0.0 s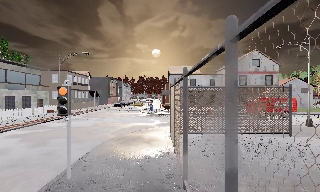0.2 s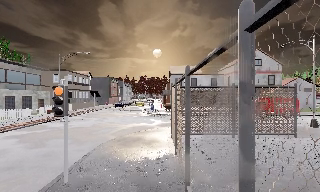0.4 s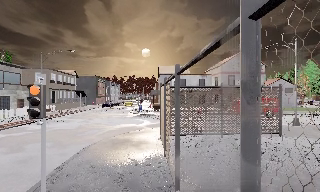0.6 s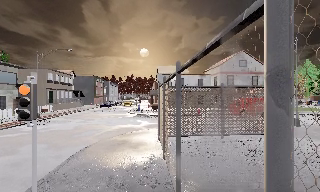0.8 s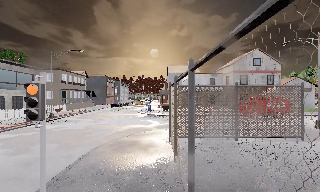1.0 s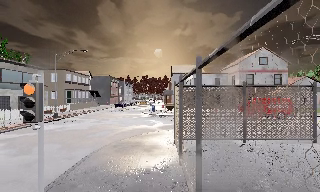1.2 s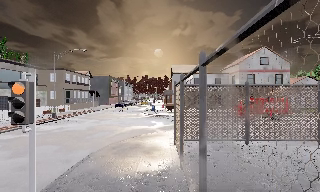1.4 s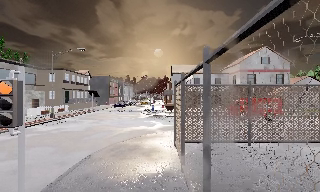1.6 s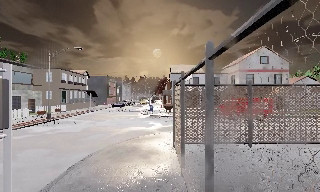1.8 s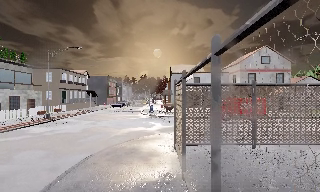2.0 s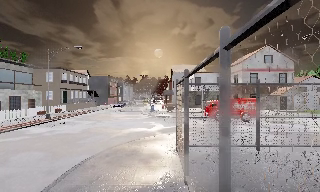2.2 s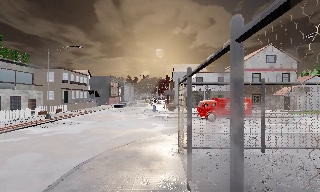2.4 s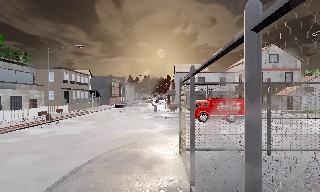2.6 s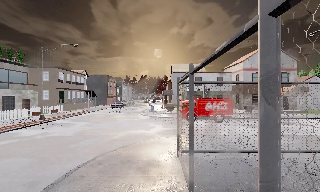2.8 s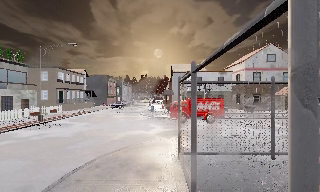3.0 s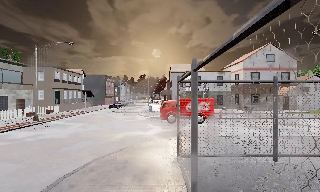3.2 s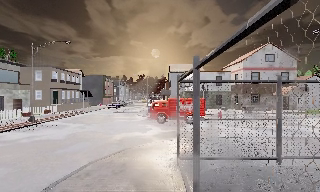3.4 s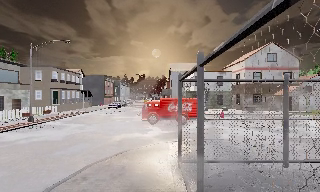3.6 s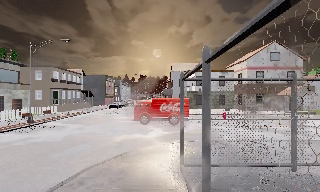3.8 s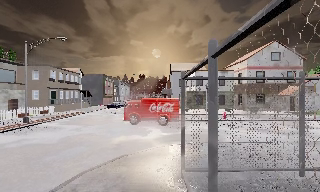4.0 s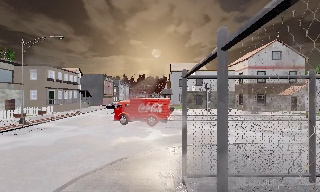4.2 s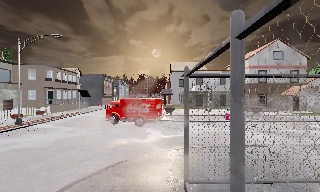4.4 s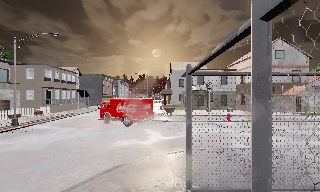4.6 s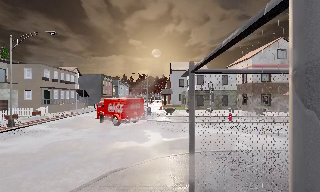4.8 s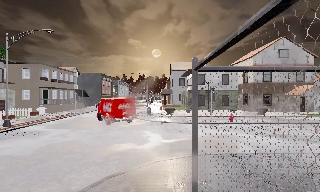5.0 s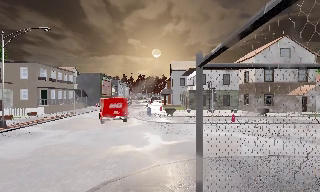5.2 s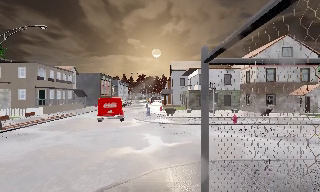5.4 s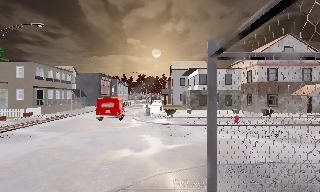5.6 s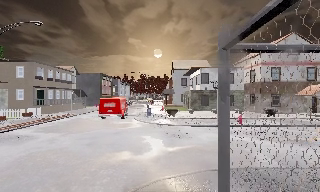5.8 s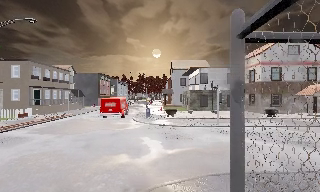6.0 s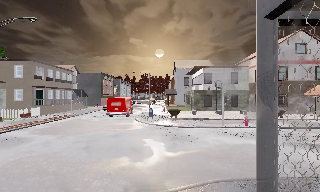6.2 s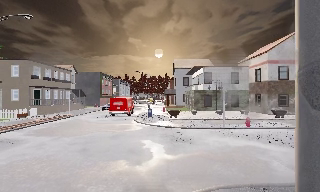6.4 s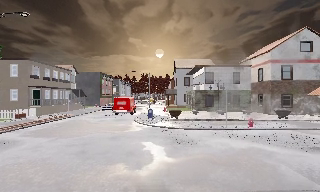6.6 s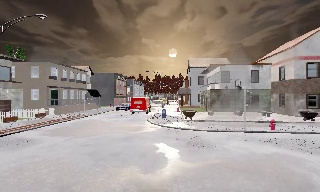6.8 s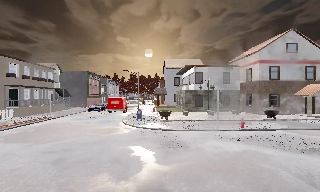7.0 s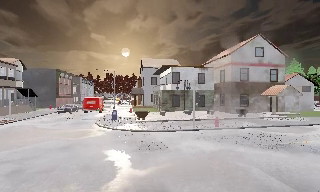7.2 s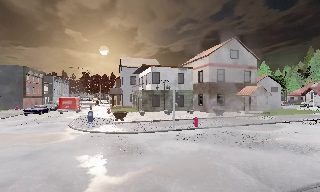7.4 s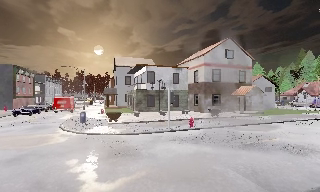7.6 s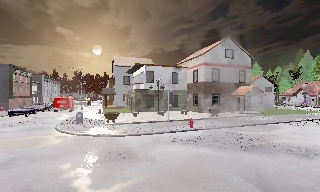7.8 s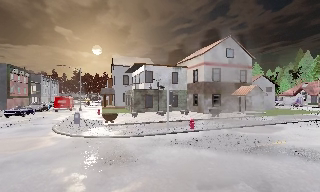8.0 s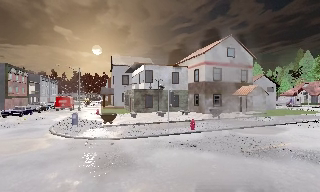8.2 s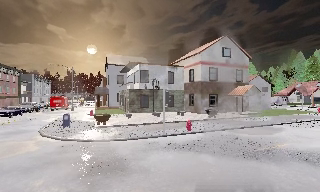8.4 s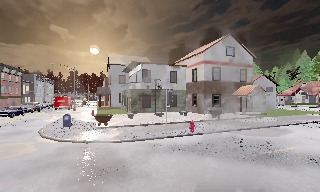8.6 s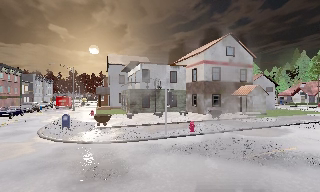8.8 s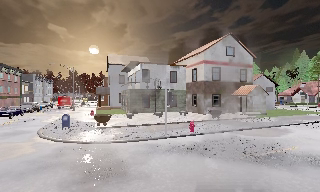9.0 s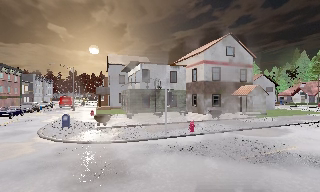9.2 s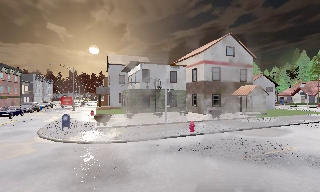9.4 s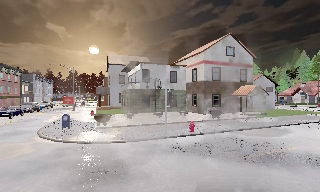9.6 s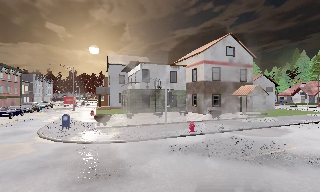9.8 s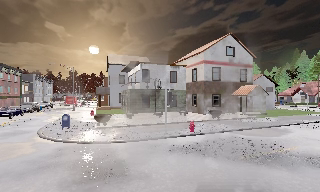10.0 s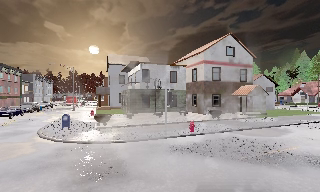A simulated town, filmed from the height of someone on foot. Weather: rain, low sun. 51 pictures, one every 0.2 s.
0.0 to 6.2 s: The camera travels forward, about 9 m, so what stands in front looms larger.
6.2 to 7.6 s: The camera pans to its right, which is clockwise from overhead, by about 20 degrees. It travels forward, about 2.5 m, so what stands in front looms larger.
7.6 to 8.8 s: The camera travels forward, about 1.5 m, so what stands in front looms larger. It loses speed.
8.8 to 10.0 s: The camera keeps its place and its aim.
The film runs forward here.
